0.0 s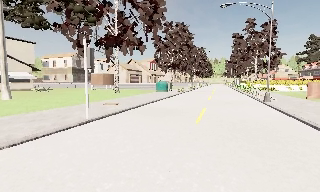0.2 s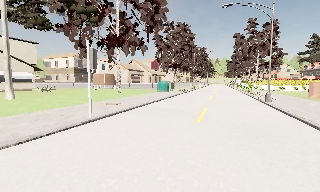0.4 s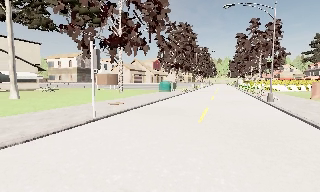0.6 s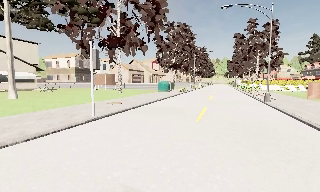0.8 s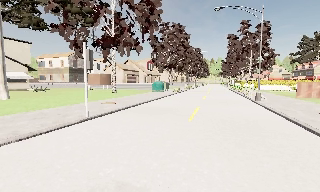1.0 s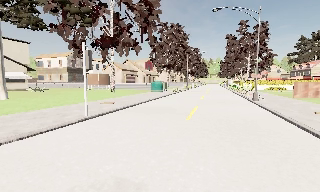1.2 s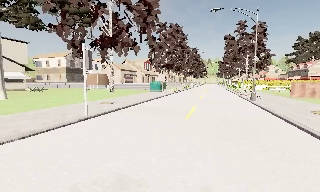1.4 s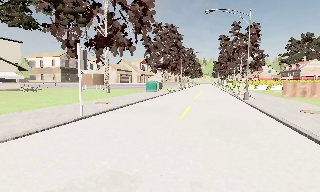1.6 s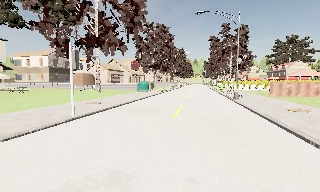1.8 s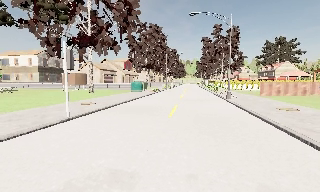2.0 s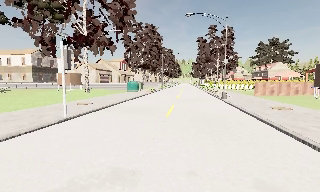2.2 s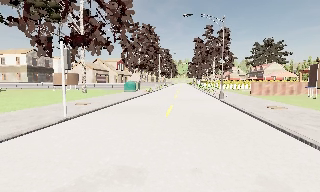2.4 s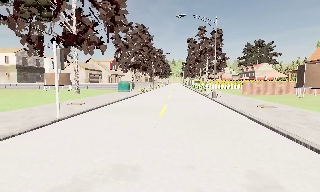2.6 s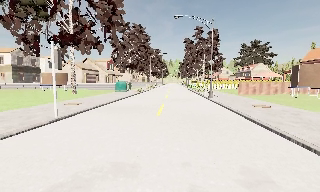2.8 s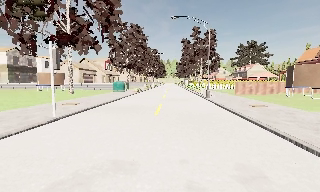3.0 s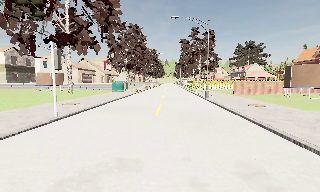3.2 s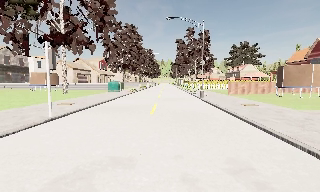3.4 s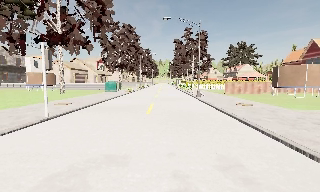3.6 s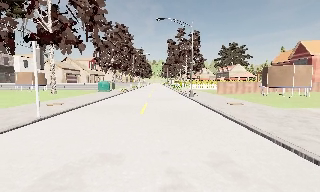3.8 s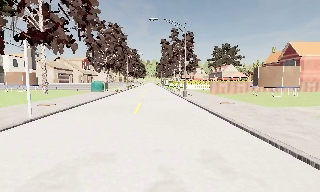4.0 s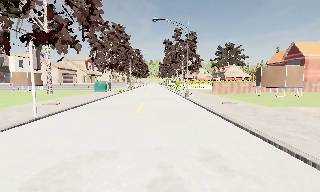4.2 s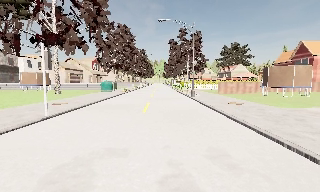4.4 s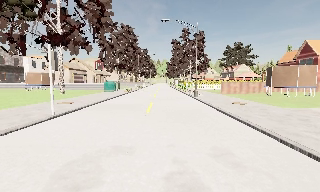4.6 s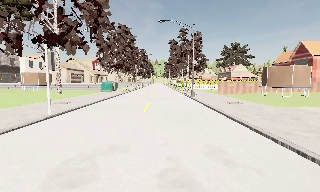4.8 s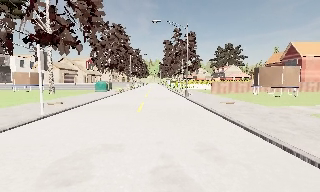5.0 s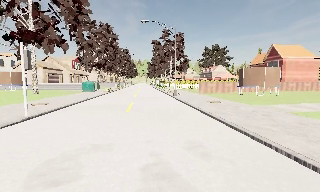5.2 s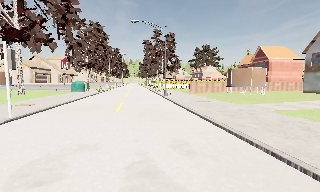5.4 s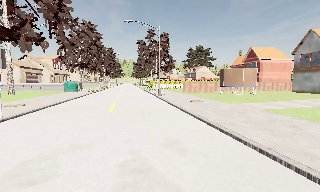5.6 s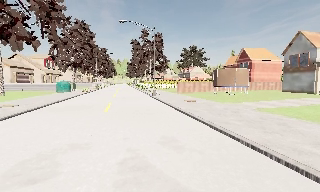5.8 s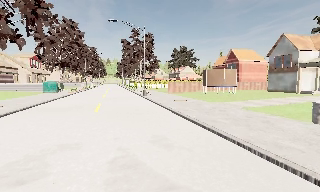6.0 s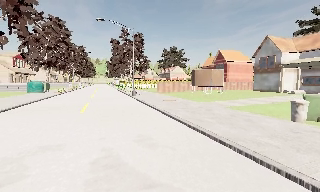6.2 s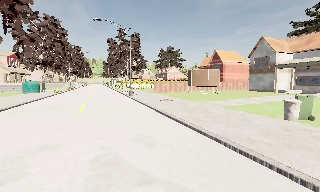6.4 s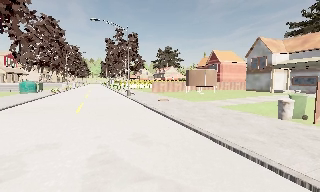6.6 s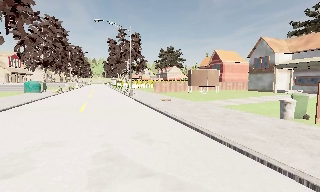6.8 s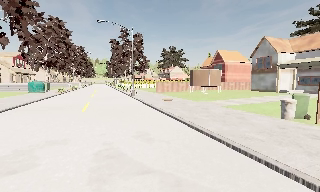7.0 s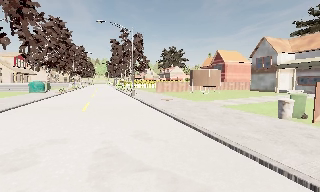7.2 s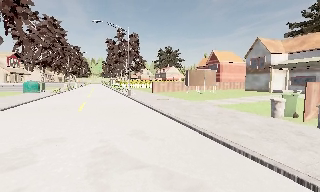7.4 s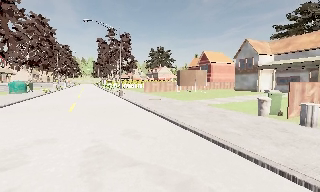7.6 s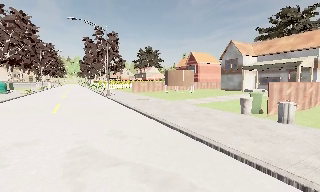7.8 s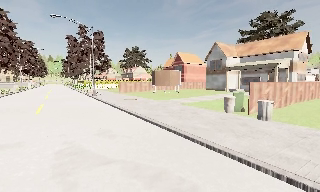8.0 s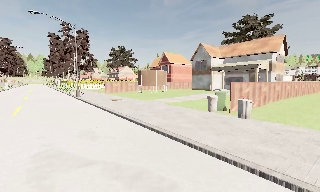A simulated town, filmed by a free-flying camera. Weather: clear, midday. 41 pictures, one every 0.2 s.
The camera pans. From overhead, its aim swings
clockwise.
The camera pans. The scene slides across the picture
to the left.
0.0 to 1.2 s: The camera travels backward, about 0.5 m, so what stands in front gets smaller.
1.2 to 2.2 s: The camera shifts only a little, or ends up much as it began.
2.2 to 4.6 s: The camera travels backward, about 1 m, so what stands in front gets smaller.
4.6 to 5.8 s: The camera swings to its right by about 15 degrees, and the scene slides to the left. It travels backward, about 0.5 m, so what stands in front gets smaller.
5.8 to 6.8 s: The camera shifts only a little, or ends up much as it began.
6.8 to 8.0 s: The scene slides to the left, as the camera pans about 15 degrees to its right. It travels backward, about 0.5 m, so what stands in front gets smaller.
The film runs backward here.
